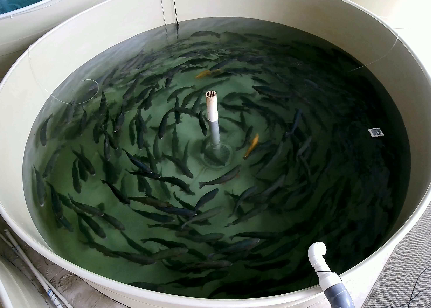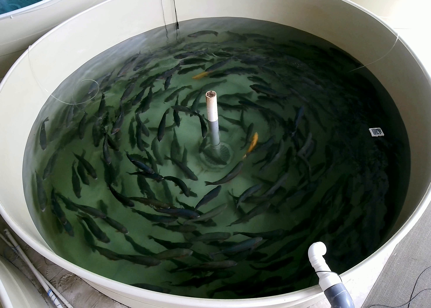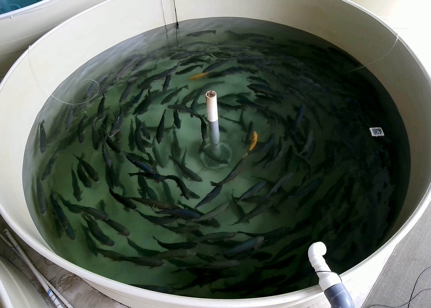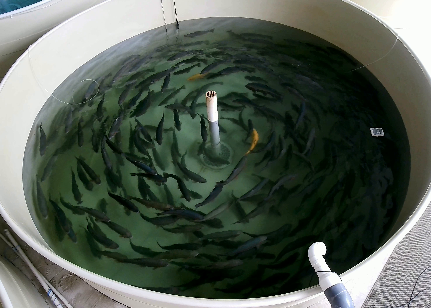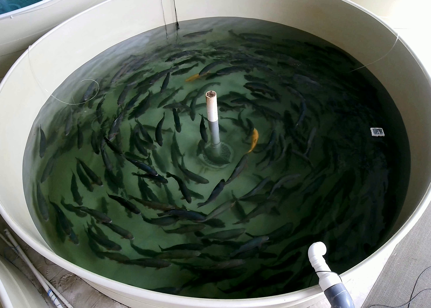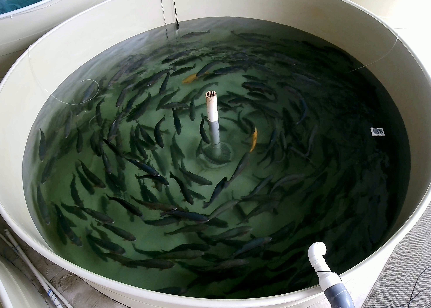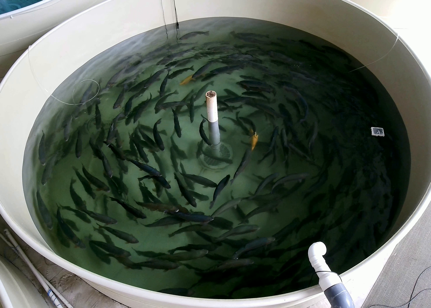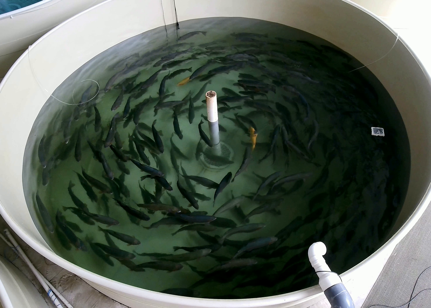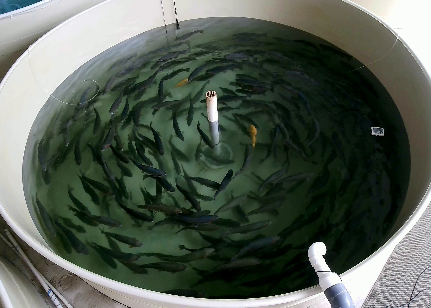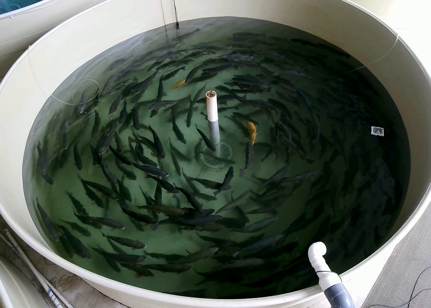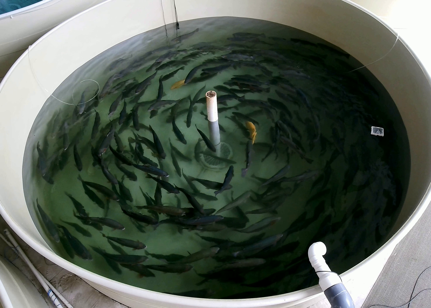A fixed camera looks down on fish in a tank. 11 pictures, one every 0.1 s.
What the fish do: Normal cruising.
